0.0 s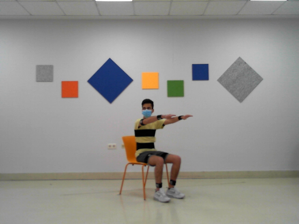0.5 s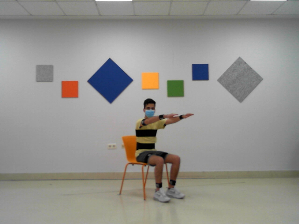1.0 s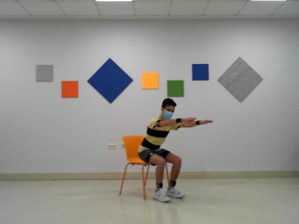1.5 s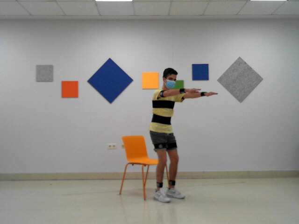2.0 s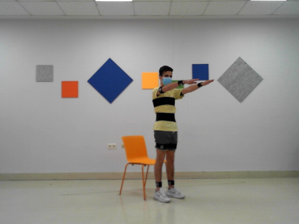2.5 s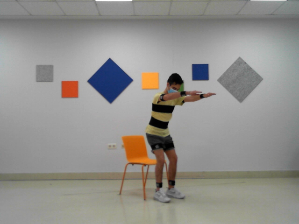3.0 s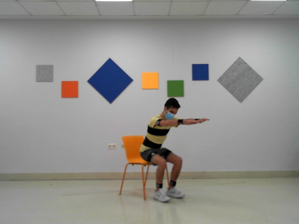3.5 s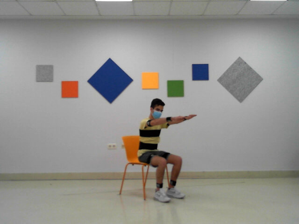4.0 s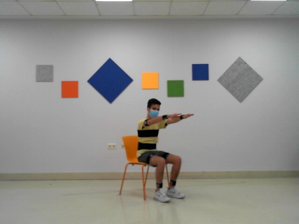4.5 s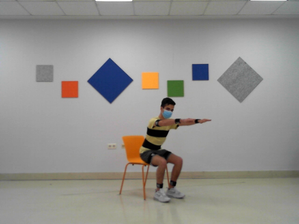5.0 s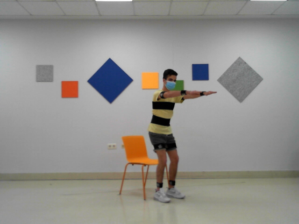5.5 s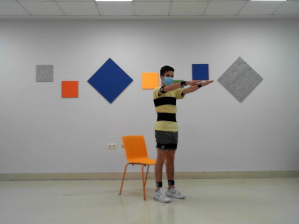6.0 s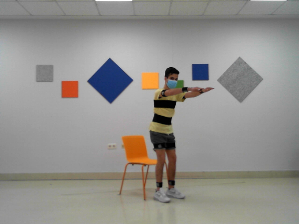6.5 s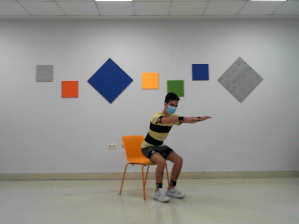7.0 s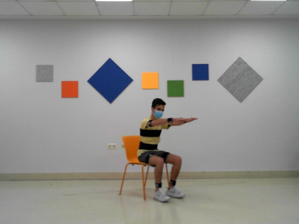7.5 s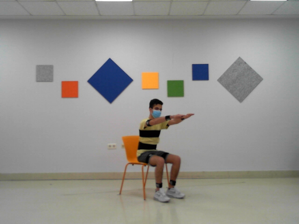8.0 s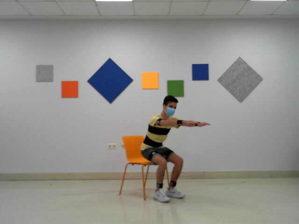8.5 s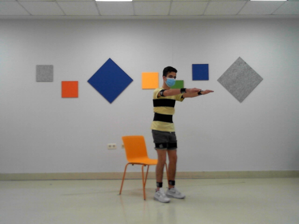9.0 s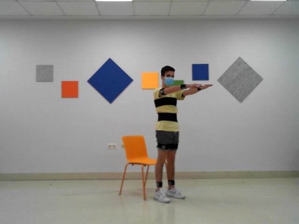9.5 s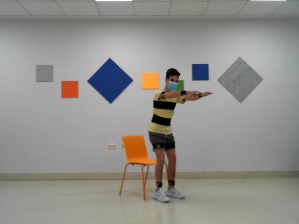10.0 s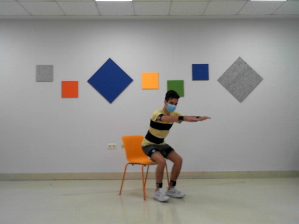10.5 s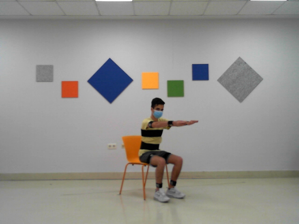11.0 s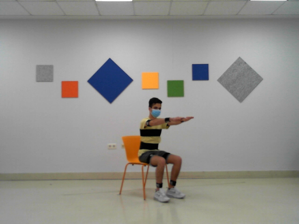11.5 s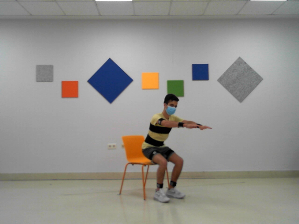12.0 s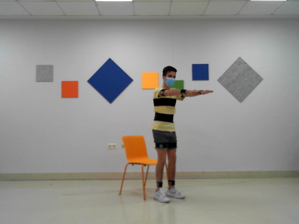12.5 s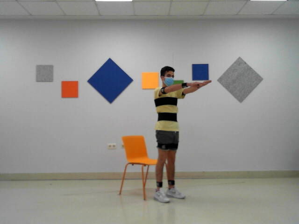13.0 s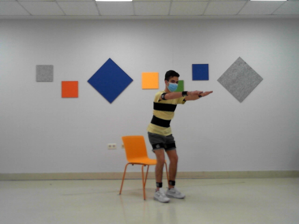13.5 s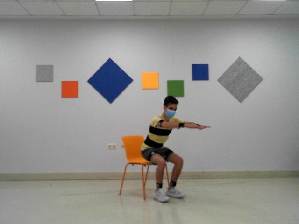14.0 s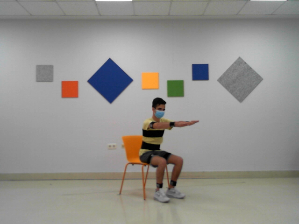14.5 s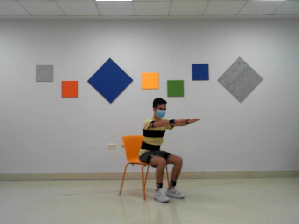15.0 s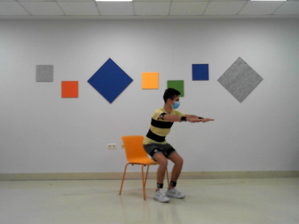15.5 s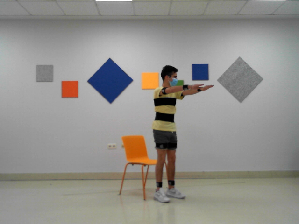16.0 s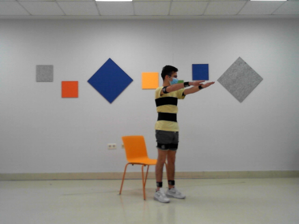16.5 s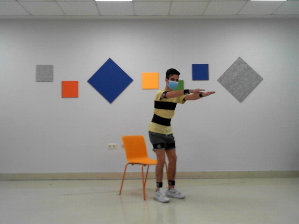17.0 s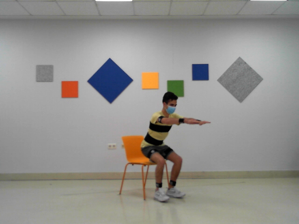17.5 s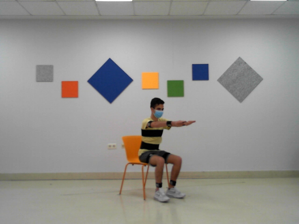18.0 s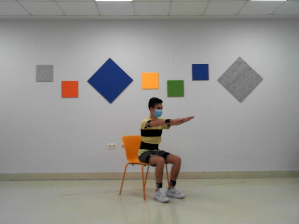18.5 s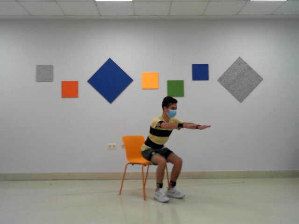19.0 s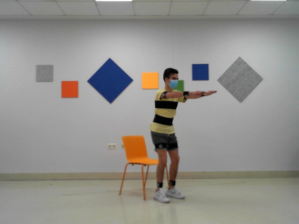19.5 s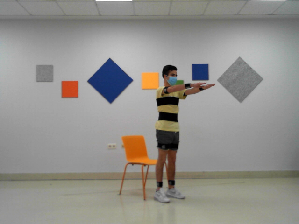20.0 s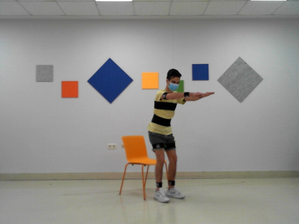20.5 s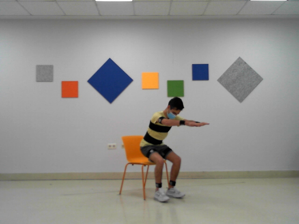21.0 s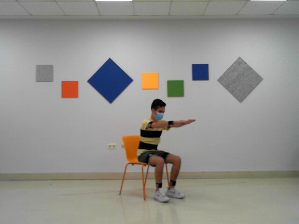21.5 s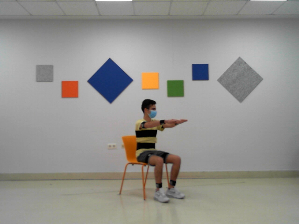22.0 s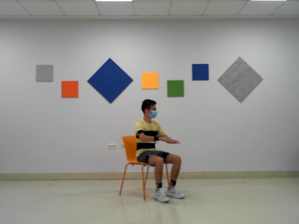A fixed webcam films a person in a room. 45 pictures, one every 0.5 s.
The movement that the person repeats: Sit to stand.
